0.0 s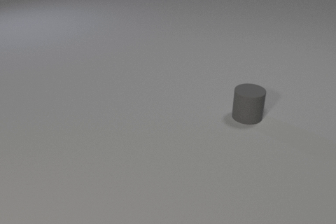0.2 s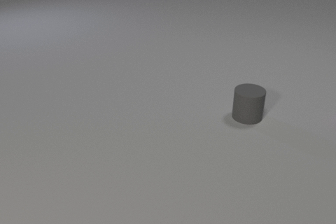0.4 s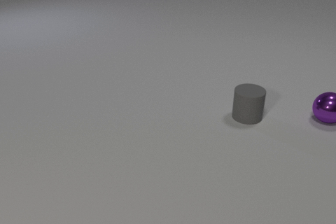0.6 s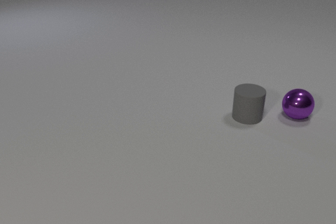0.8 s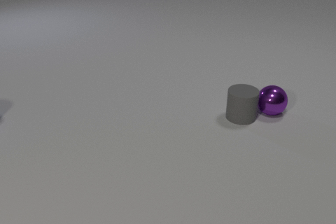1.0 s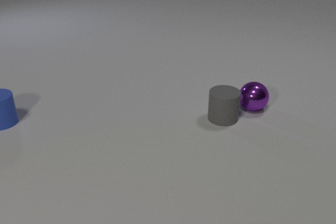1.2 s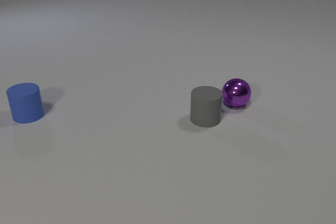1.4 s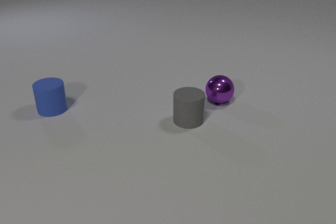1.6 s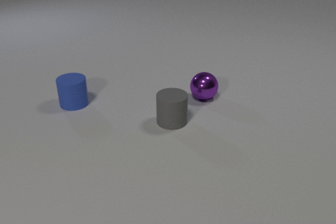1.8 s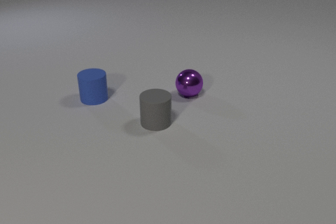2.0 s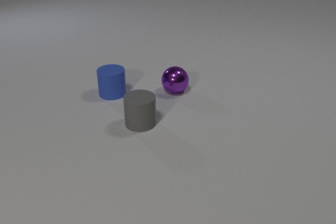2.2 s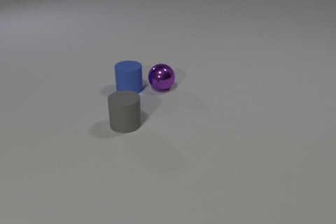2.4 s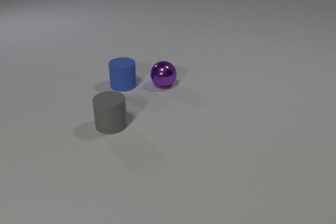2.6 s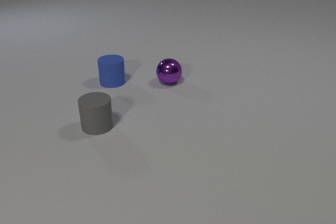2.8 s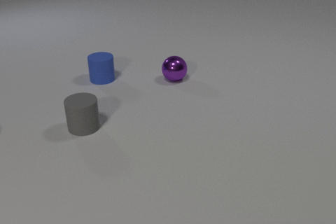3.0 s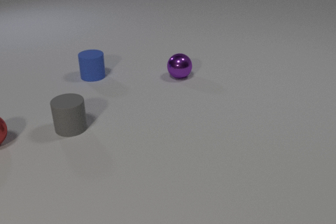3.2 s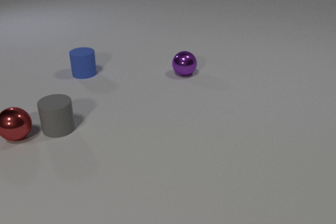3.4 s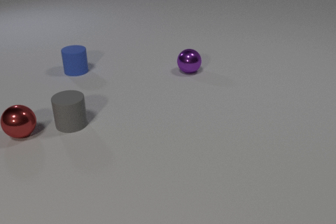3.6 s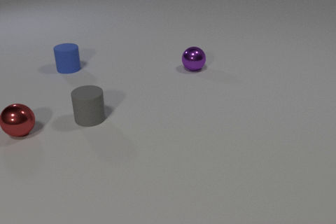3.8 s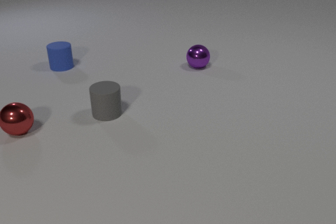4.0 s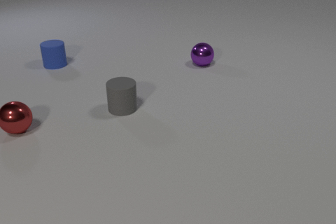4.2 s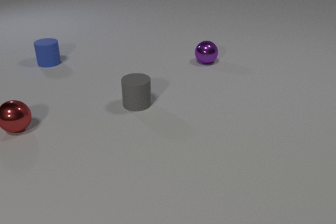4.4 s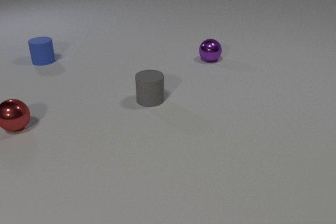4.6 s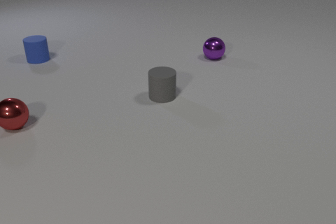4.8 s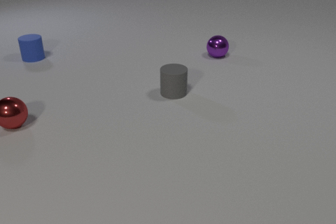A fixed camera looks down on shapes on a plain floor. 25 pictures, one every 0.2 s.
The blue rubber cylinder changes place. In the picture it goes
away from the camera.
0.0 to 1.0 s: The purple metal sphere comes in at the right edge, rolls to the left. The gray rubber cylinder slides to the left. The blue rubber cylinder comes in at the left edge, slides to the right. The purple metal sphere and the gray rubber cylinder collide.
1.0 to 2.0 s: The purple metal sphere rolls to the left. The gray rubber cylinder slides to the left. The blue rubber cylinder slides to the right.
2.0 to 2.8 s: The purple metal sphere rolls away from the camera. The gray rubber cylinder slides to the left. The blue rubber cylinder slides away from the camera. The purple metal sphere and the blue rubber cylinder collide.
2.8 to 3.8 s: The purple metal sphere rolls away from the camera and to the right. The gray rubber cylinder slides to the right and away from the camera. The red metal sphere comes in at the left edge, rolls to the right and away from the camera. The blue rubber cylinder slides away from the camera and to the left. The gray rubber cylinder and the red metal sphere collide.
3.8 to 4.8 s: The purple metal sphere rolls away from the camera and to the right. The gray rubber cylinder slides to the right and away from the camera. The red metal sphere rolls away from the camera. The blue rubber cylinder slides away from the camera and to the left.
How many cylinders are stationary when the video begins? 1.
What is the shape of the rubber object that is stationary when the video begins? cylinder.
How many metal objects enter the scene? 2.
